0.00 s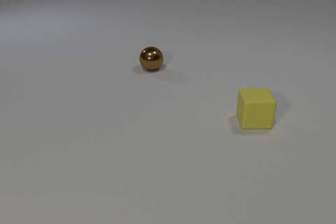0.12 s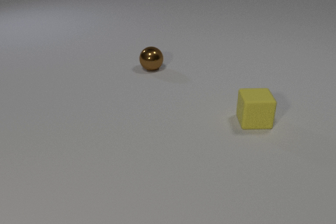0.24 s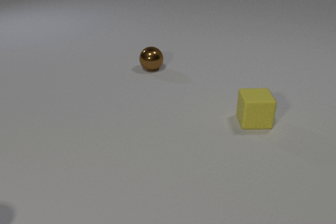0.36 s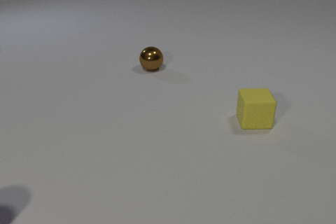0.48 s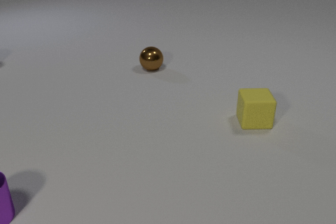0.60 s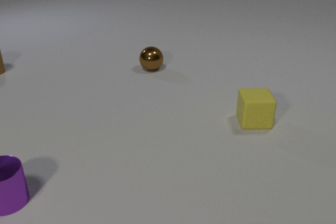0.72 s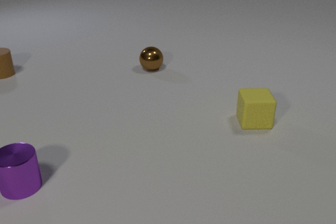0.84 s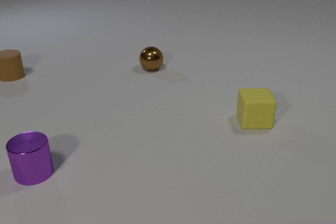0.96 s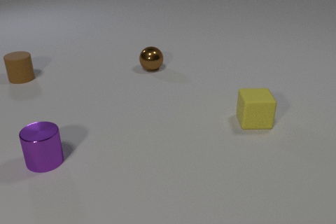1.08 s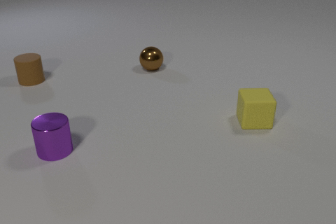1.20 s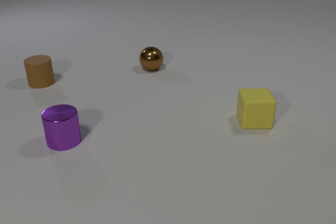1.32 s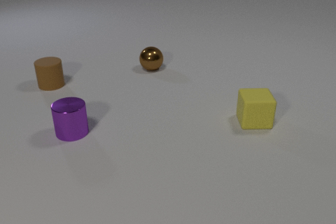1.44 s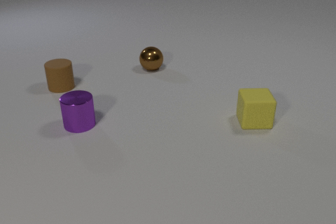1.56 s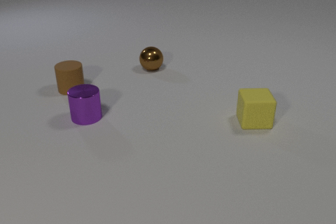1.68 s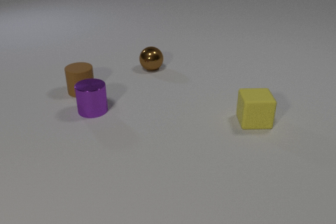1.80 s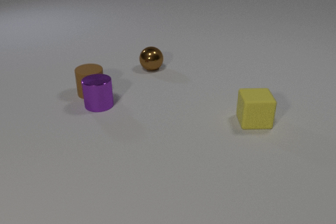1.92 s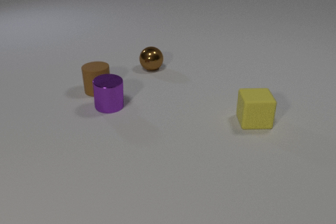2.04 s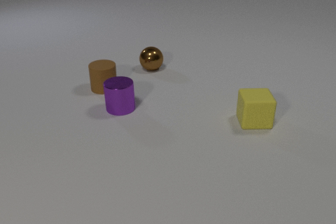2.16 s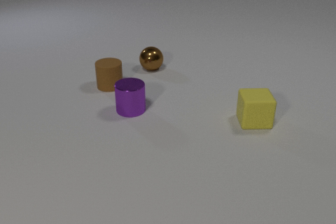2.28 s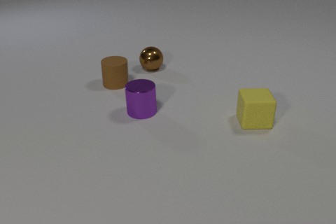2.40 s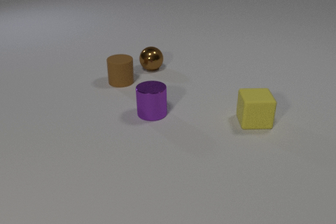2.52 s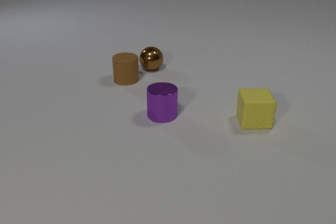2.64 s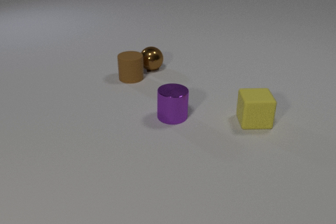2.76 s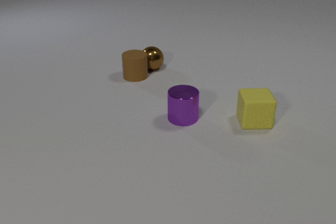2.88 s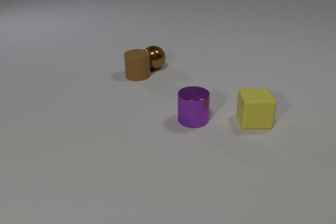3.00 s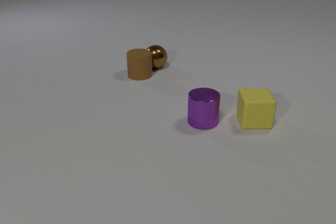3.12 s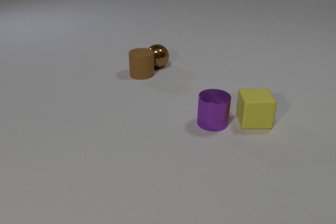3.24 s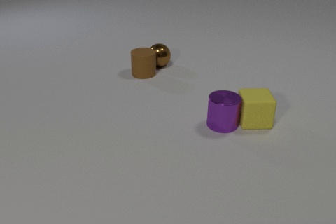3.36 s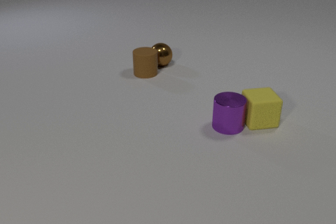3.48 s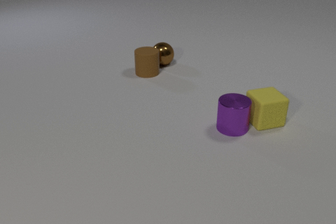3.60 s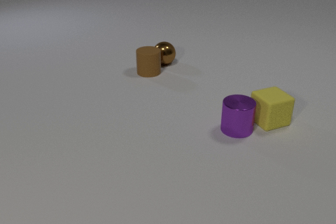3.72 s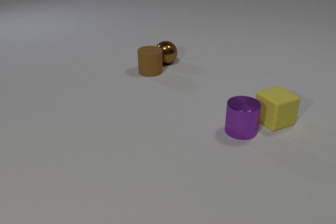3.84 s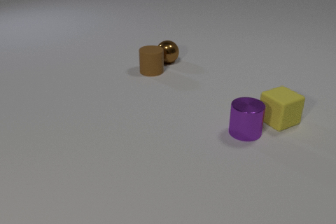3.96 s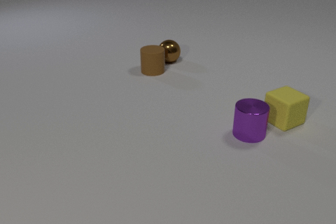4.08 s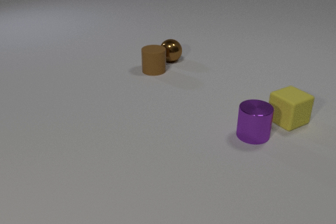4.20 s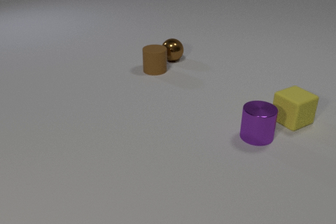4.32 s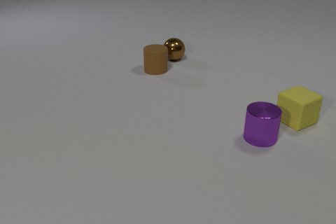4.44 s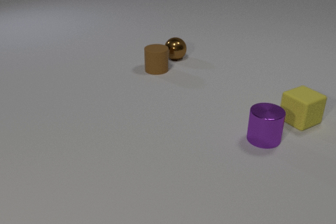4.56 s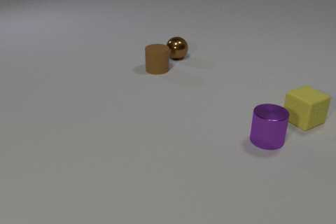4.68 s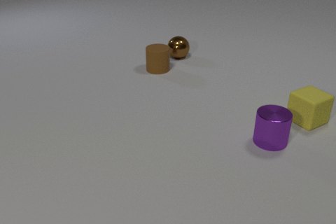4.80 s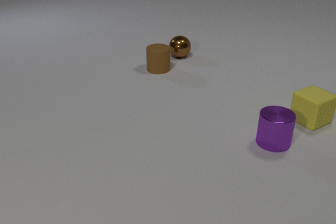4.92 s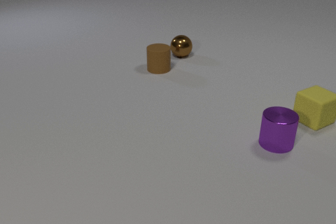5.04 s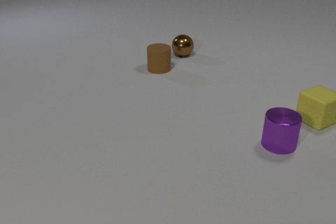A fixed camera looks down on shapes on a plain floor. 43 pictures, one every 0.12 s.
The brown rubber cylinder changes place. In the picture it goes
to the right.
The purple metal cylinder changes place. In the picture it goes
to the right.
0.00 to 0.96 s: The purple metal cylinder comes in at the left edge, slides away from the camera and to the right. The brown rubber cylinder comes in at the left edge, slides toward the camera and to the right.
0.96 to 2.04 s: The purple metal cylinder slides away from the camera and to the right. The brown rubber cylinder slides to the right and toward the camera. The purple metal cylinder and the brown rubber cylinder collide.
2.04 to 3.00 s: The purple metal cylinder slides to the right. The brown rubber cylinder slides to the right and away from the camera. The brown rubber cylinder and the brown metal sphere collide.
3.00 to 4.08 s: The purple metal cylinder slides to the right. The brown rubber cylinder slides to the right and away from the camera. The brown metal sphere rolls away from the camera and to the right. The yellow rubber cube slides to the right, spins so that its near face slides to the right, counterclockwise seen from above. The purple metal cylinder and the yellow rubber cube collide.
4.08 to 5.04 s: The purple metal cylinder slides to the right. The brown rubber cylinder slides to the right. The brown metal sphere rolls away from the camera and to the right. The yellow rubber cube slides to the right and away from the camera.
How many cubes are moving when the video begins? 0.
What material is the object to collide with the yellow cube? metal.
How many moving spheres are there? 1.
